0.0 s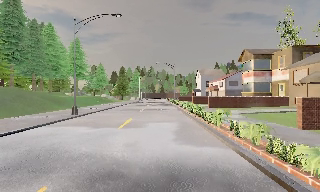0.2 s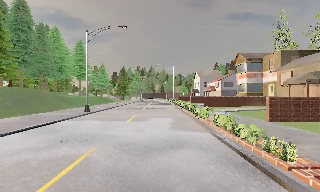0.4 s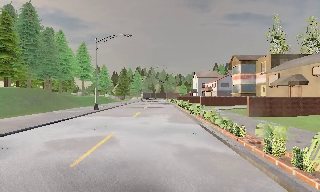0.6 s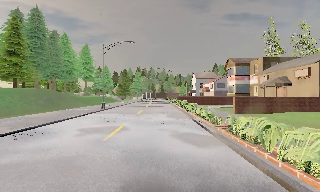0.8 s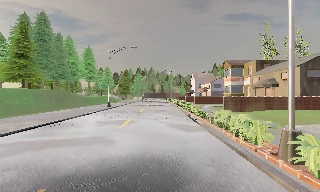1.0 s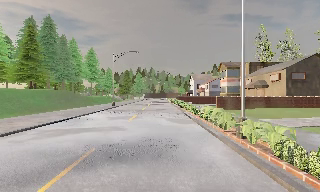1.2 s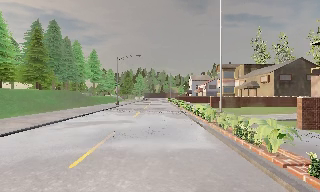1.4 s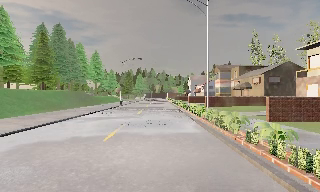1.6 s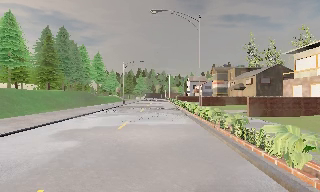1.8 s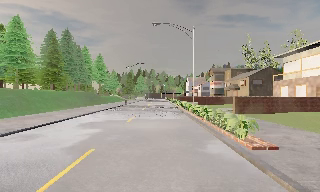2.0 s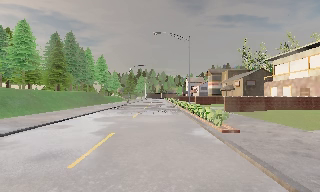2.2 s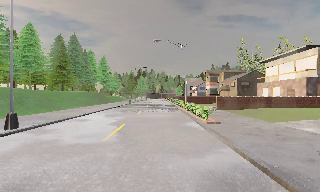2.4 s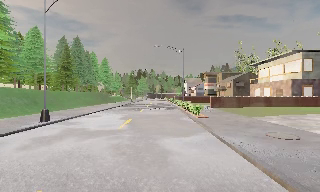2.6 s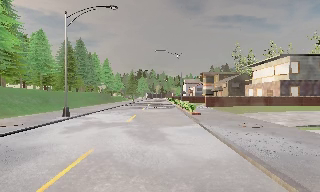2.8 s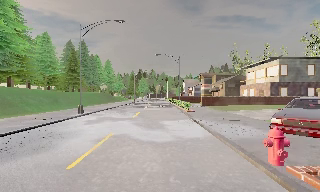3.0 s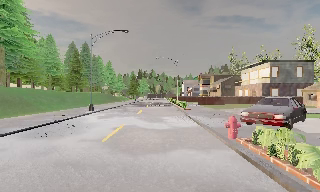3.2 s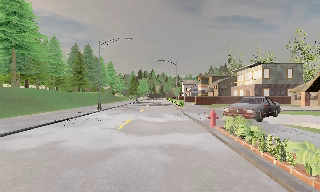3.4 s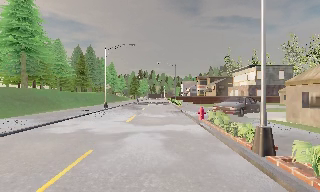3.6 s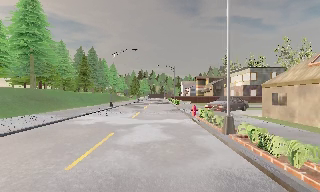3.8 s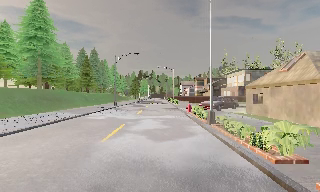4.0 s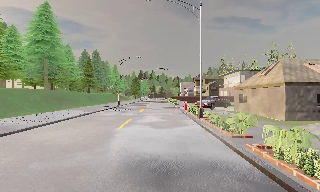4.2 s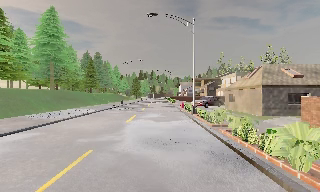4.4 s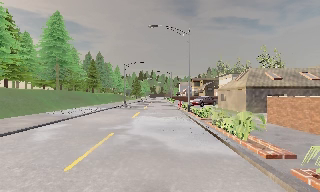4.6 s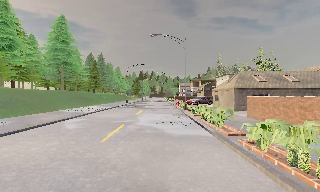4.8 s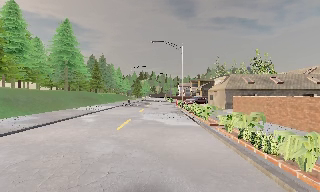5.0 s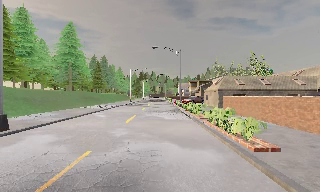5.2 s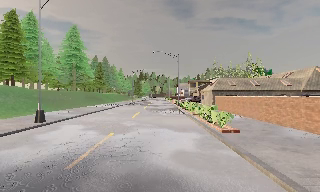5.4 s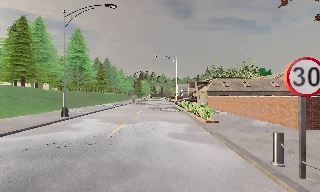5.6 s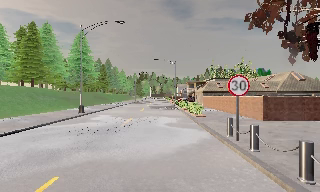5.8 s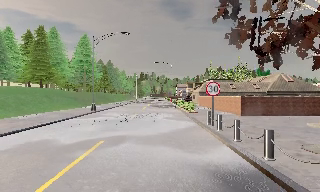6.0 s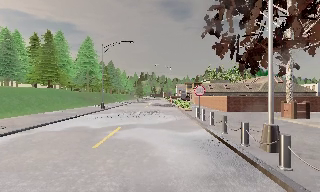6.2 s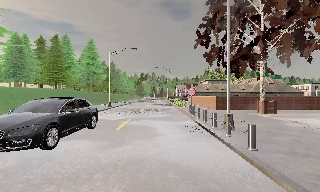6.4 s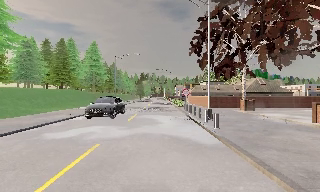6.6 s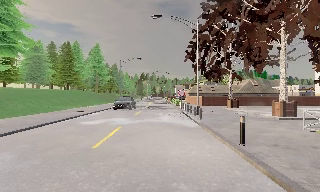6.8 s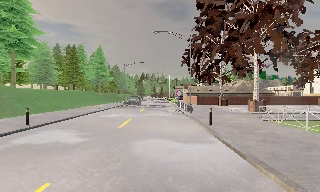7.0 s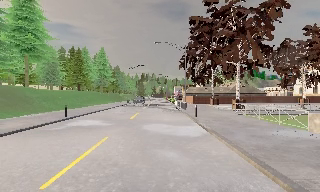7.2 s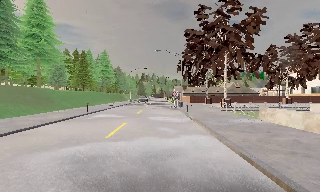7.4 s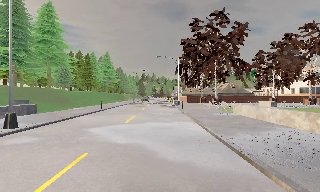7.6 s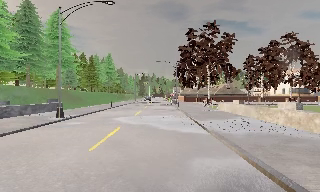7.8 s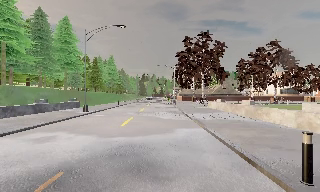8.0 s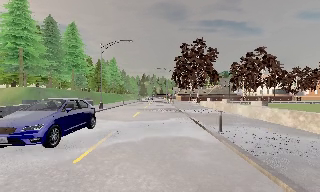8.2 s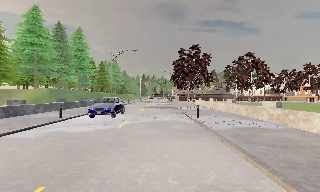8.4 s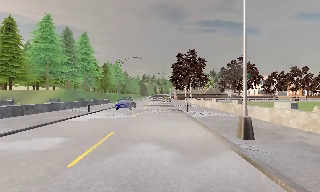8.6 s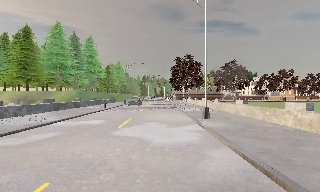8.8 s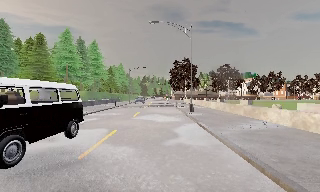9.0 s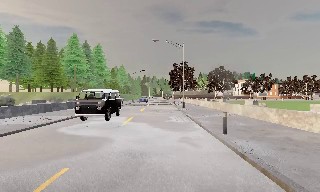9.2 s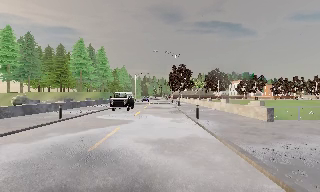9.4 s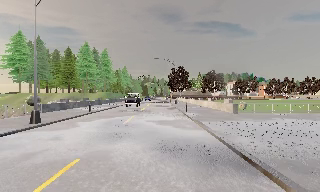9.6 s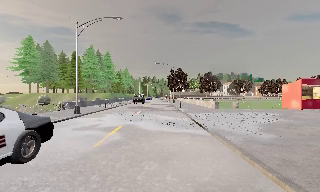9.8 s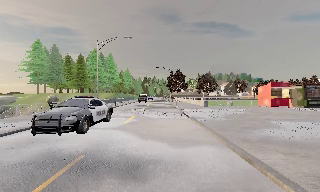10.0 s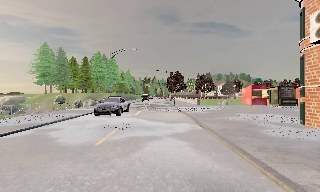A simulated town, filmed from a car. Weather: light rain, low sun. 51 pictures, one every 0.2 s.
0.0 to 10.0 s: The camera travels backward, about 135 m, so what stands in front gets smaller. It gains speed.
The film runs backward here.
